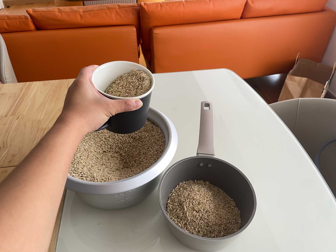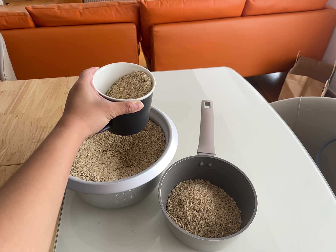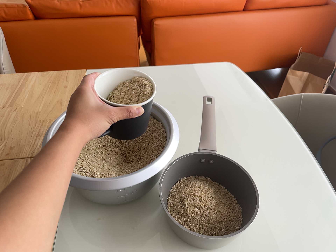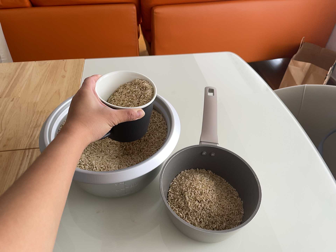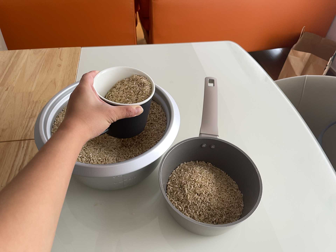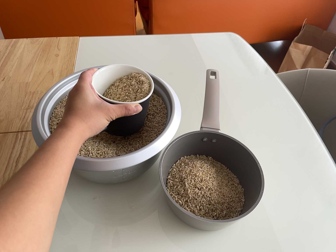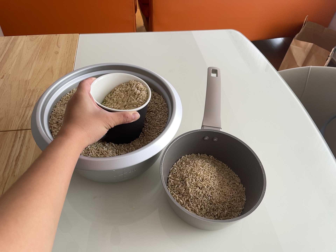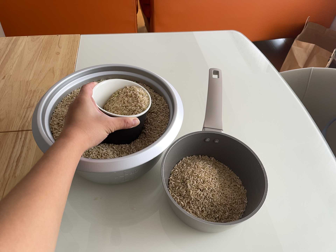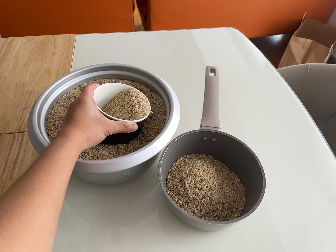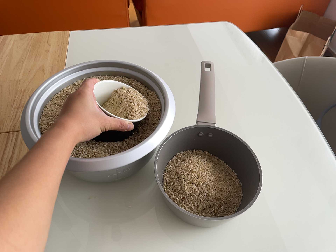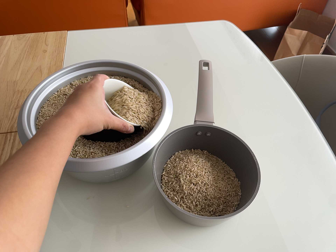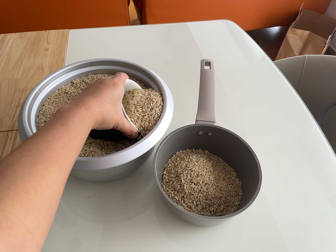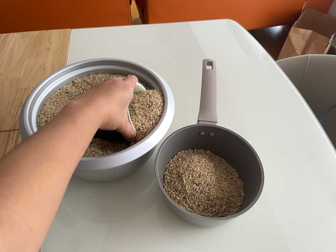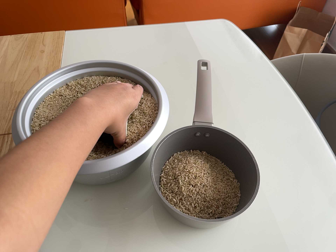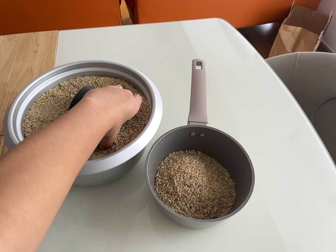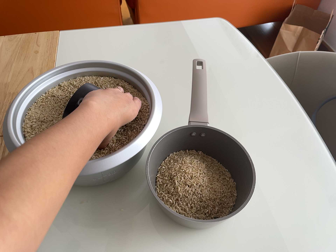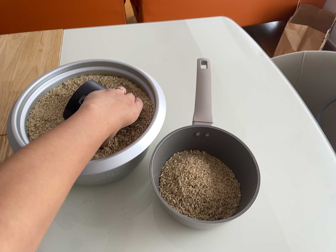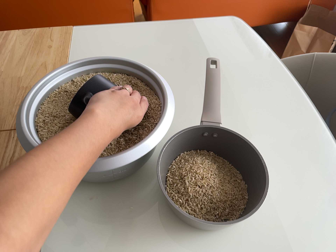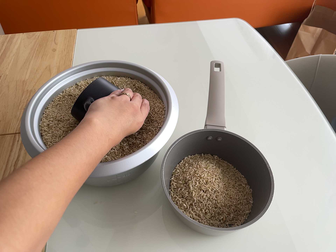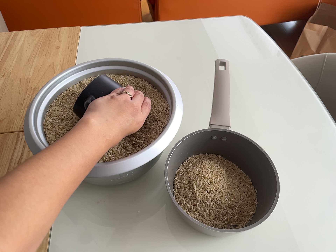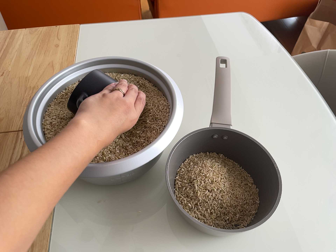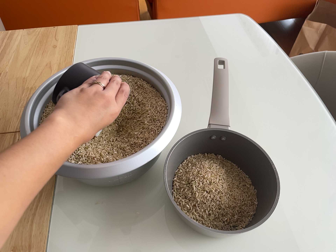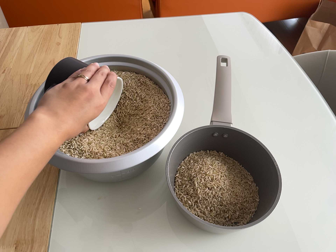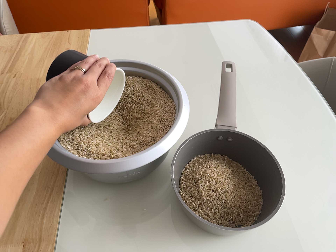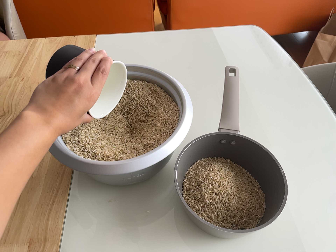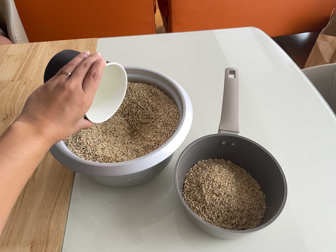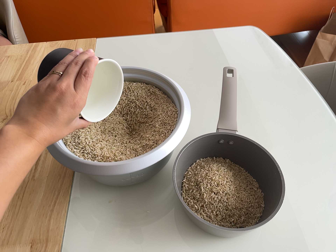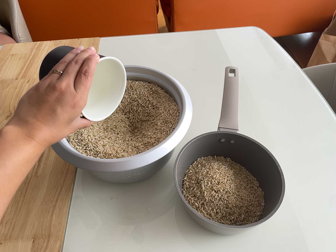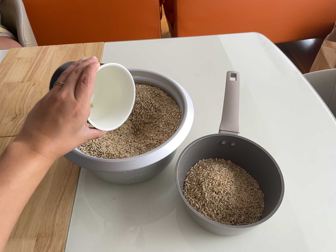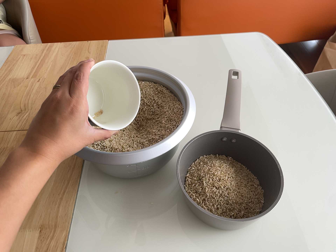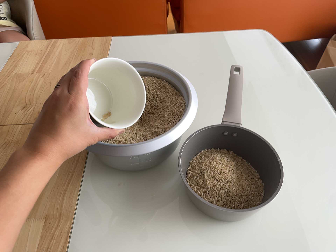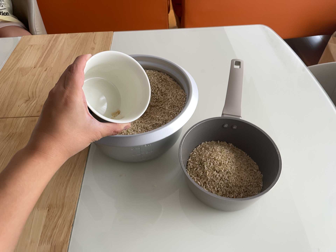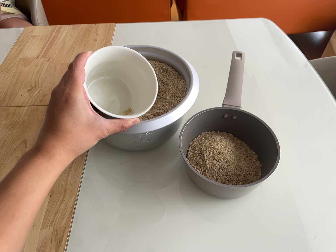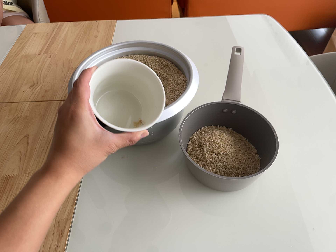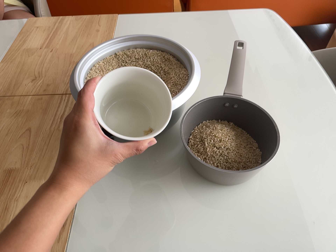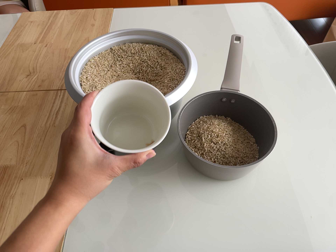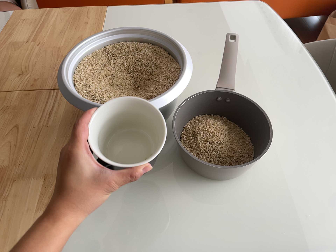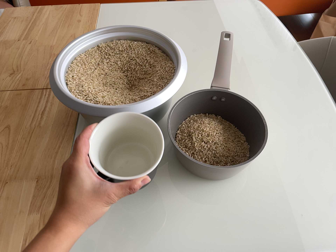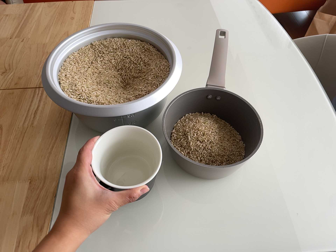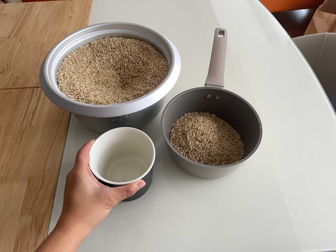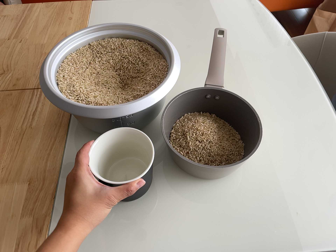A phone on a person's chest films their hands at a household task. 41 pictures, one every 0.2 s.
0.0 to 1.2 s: The camera travels forward, about 6 cm, so what stands in front looms larger. Its aim tips toward the bottom of its view by about 10 degrees, and the scene shifts upward.
1.2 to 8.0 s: The camera shifts only a little, or ends up much as it began.
The film runs backward here.
